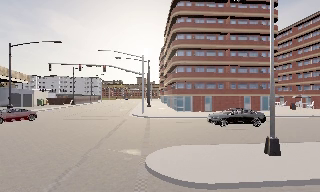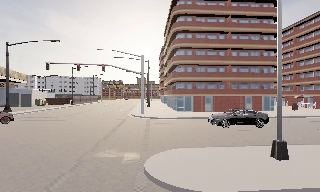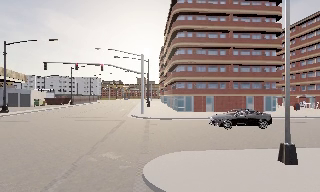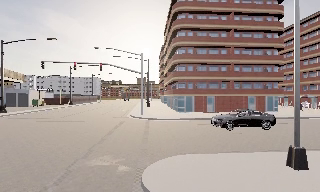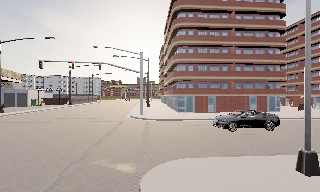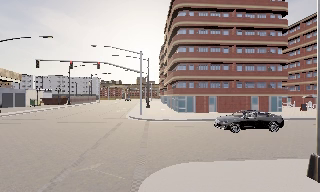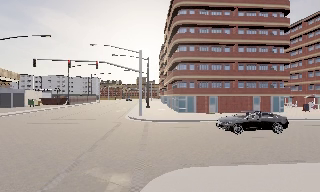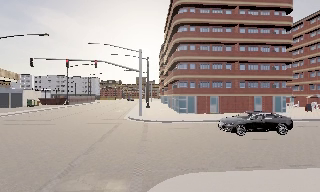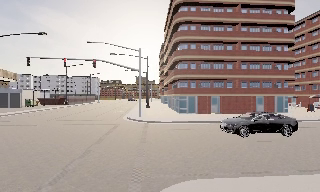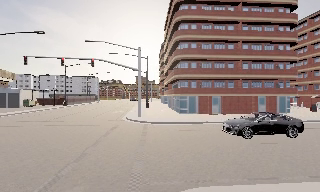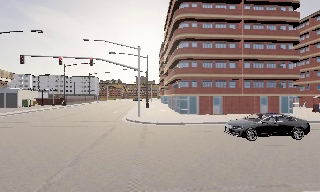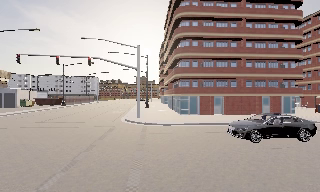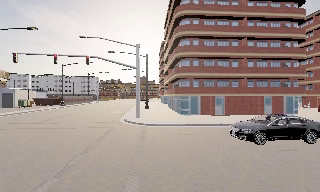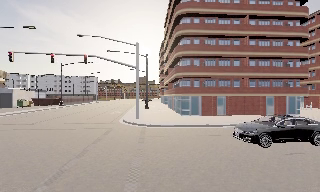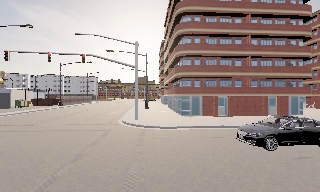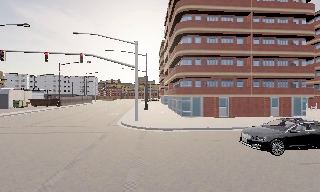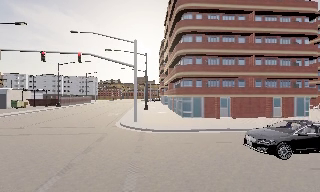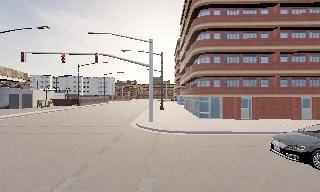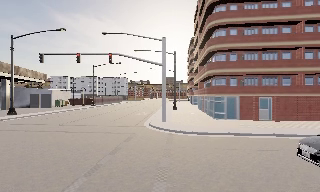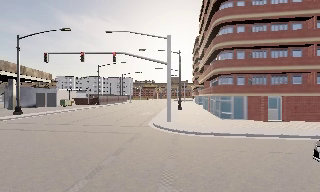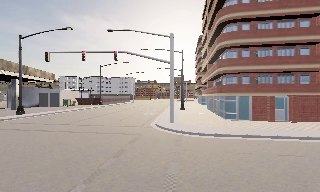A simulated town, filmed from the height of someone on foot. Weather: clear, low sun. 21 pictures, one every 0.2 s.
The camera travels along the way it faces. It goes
forward.
0.0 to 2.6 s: The camera travels forward, about 5 m, so what stands in front looms larger.
2.6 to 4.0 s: The scene slides to the right, as the camera pans about 15 degrees to its left. It travels forward, about 2.5 m, so what stands in front looms larger.
The film runs forward here.
